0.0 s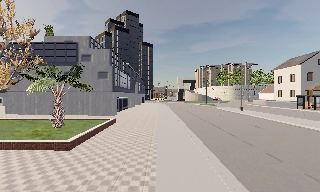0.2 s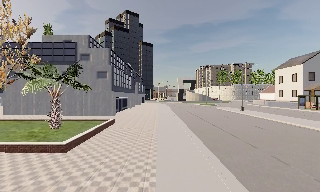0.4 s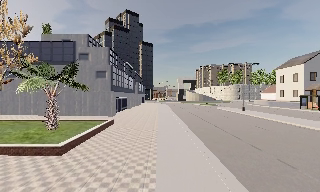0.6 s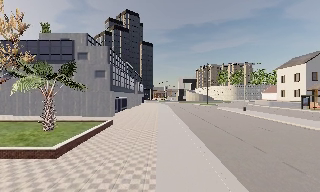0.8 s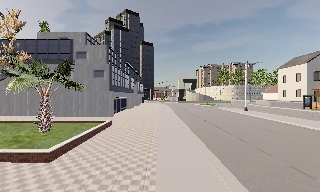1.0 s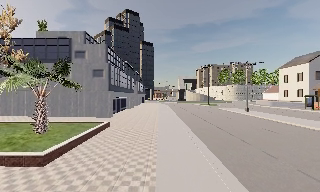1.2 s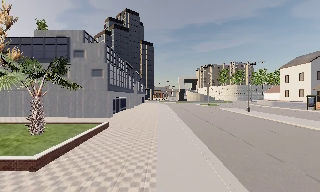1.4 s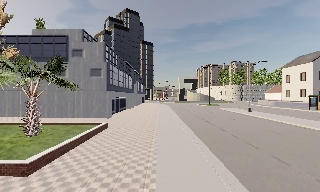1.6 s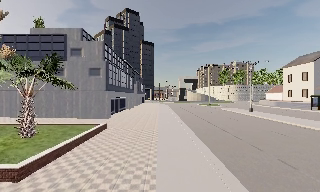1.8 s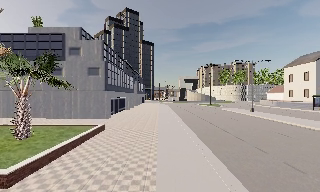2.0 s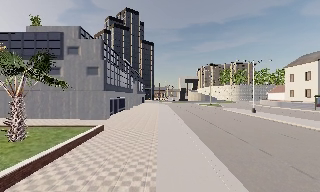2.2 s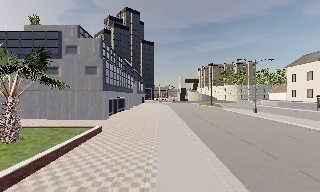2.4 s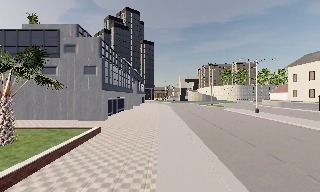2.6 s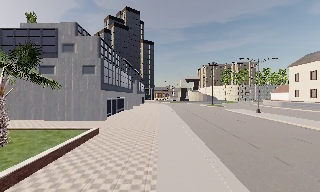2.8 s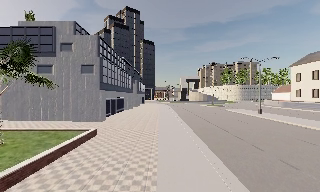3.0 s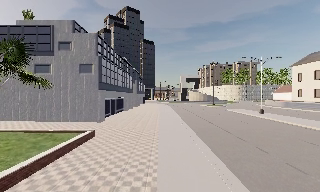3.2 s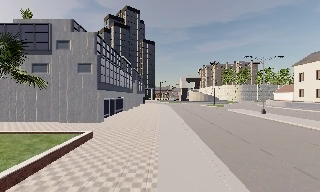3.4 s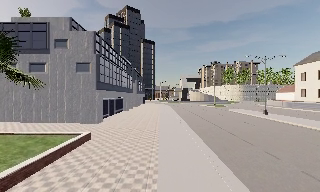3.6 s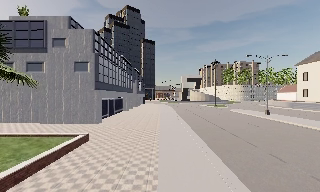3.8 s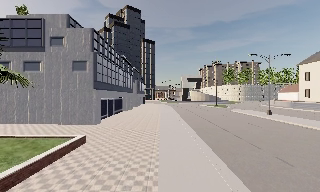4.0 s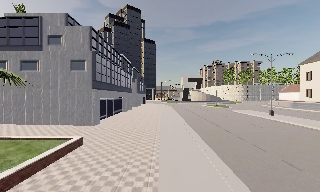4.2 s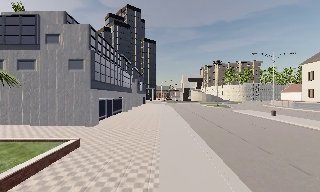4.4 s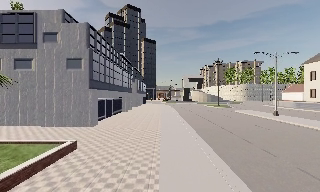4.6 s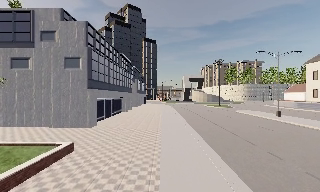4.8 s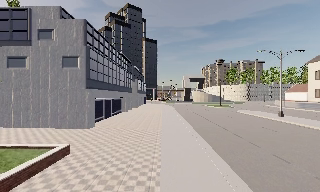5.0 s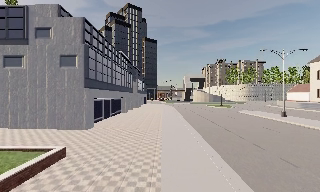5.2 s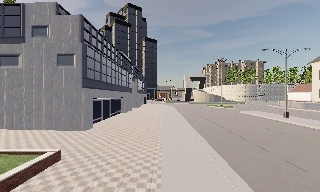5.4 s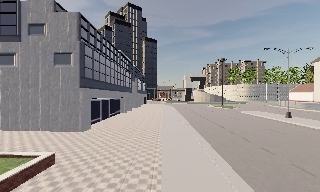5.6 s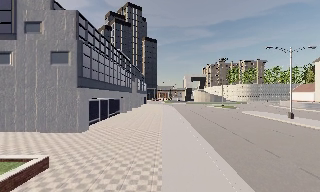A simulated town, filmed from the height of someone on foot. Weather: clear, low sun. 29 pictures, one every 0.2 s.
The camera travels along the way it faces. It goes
forward.
0.0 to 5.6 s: The camera travels forward, about 9 m, so what stands in front looms larger.
The film runs forward here.
